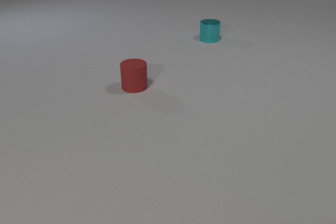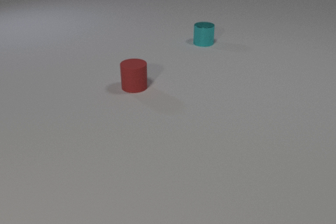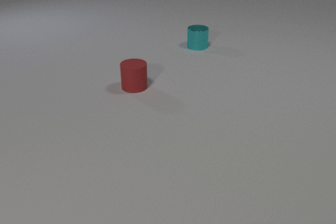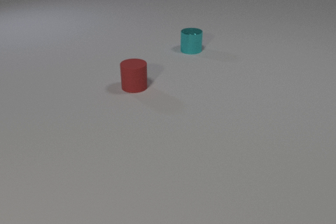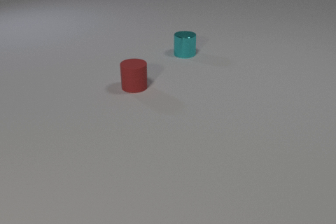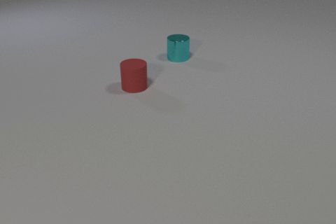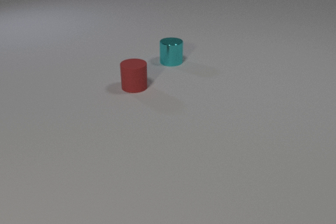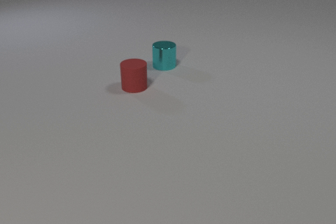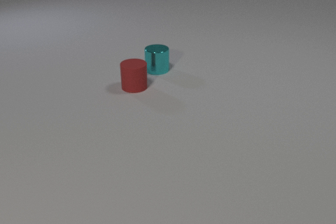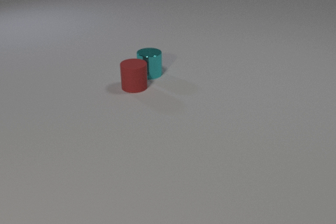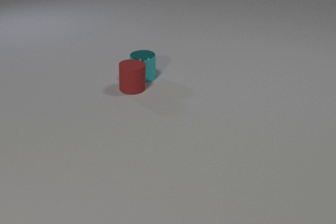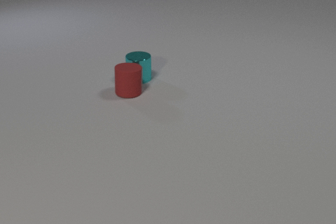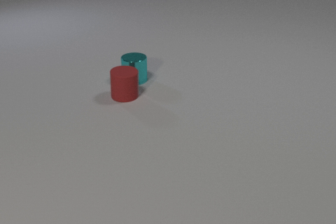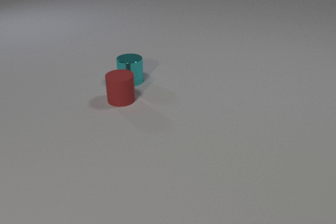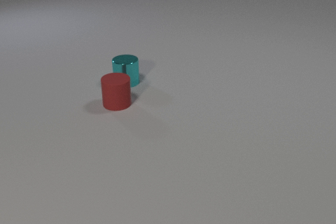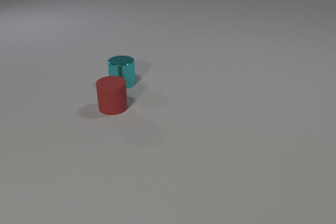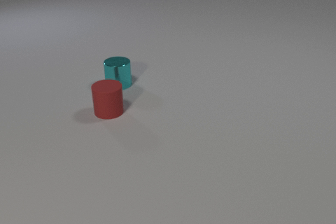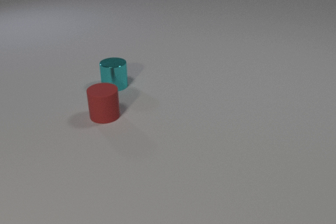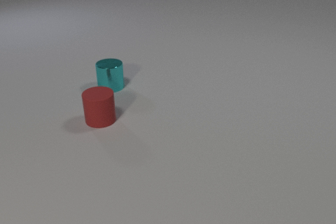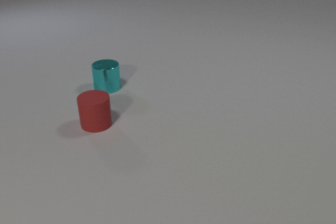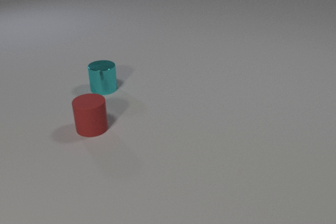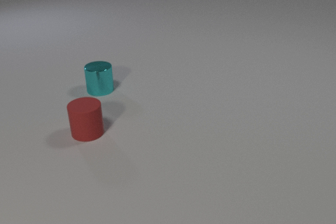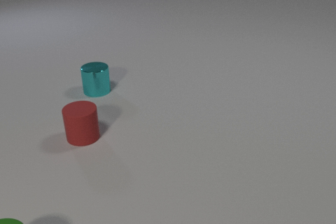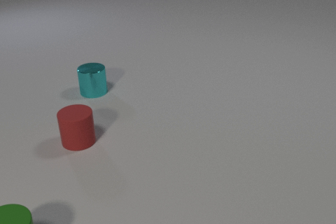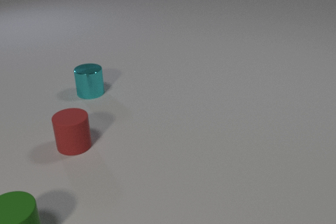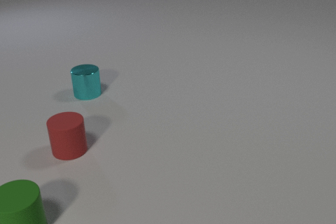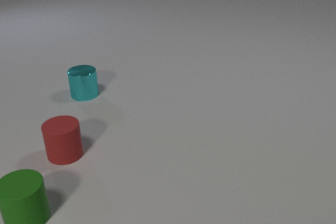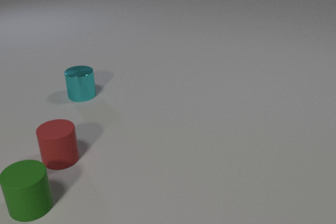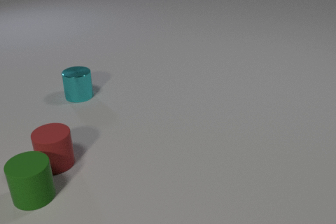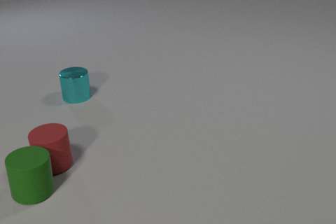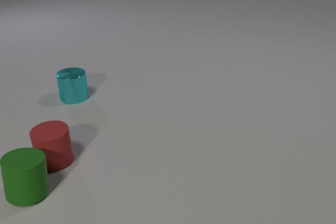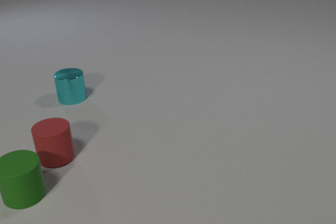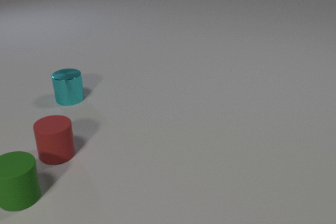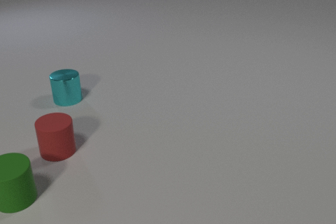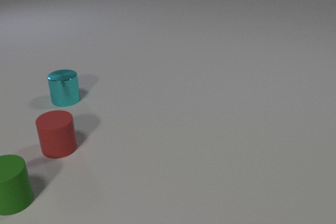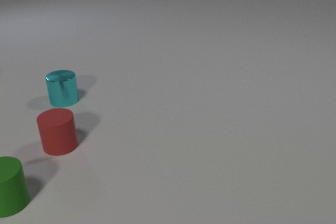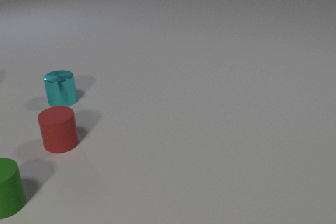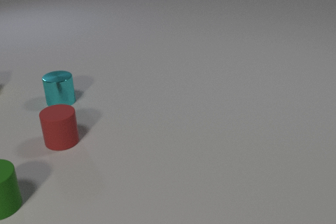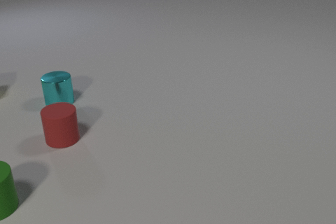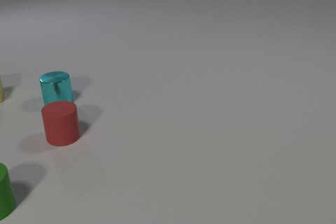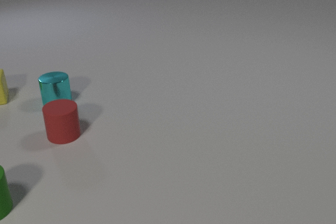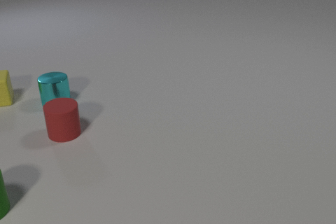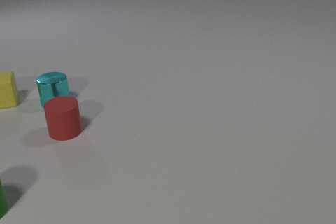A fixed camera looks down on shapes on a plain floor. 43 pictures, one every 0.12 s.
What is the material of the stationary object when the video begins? rubber.
What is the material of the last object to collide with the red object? rubber.
What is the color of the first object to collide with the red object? cyan.
0.00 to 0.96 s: The cyan metal cylinder slides toward the camera and to the left.
0.96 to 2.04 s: The cyan metal cylinder slides to the left and toward the camera. The red rubber cylinder slides toward the camera and to the left. The cyan metal cylinder and the red rubber cylinder collide.
2.04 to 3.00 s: The cyan metal cylinder slides to the left and toward the camera. The red rubber cylinder slides toward the camera and to the left. The green rubber cylinder comes in at the bottom edge, slides away from the camera.
3.00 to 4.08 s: The cyan metal cylinder slides to the left and toward the camera. The red rubber cylinder slides to the left. The green rubber cylinder slides away from the camera. The red rubber cylinder and the green rubber cylinder collide.
4.08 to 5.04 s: The cyan metal cylinder slides to the left. The red rubber cylinder slides away from the camera. The green rubber cylinder slides to the left. The yellow rubber cube comes in at the left edge, slides toward the camera and to the right.
